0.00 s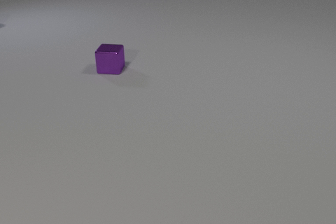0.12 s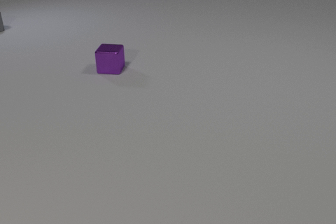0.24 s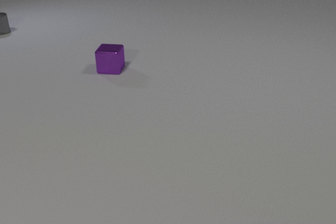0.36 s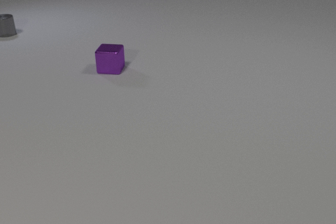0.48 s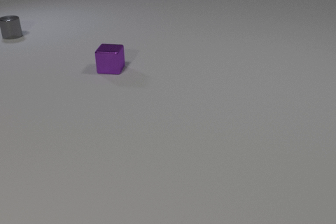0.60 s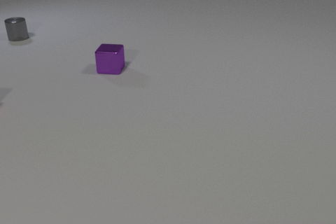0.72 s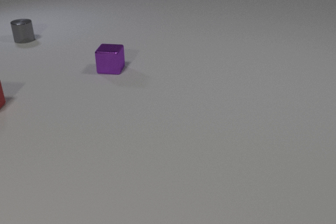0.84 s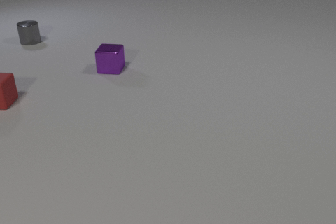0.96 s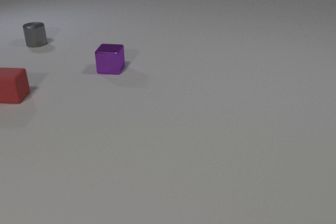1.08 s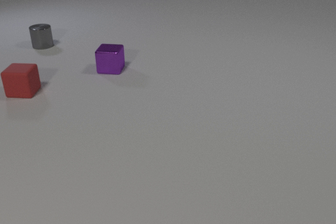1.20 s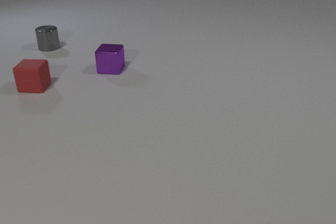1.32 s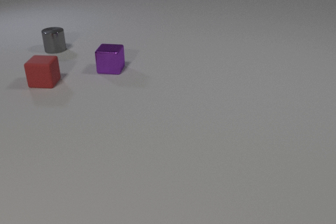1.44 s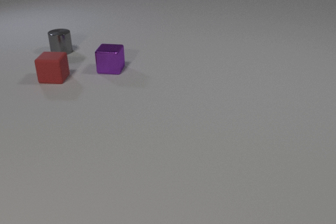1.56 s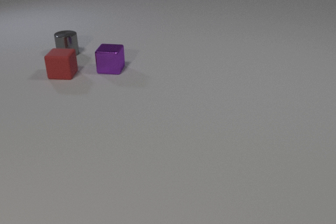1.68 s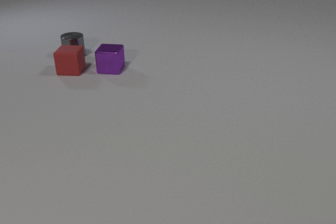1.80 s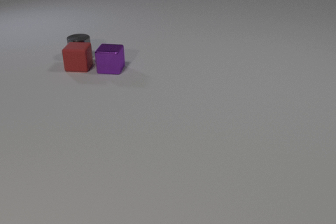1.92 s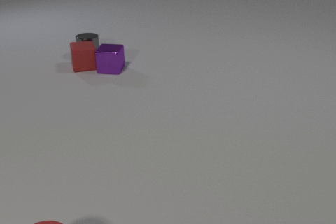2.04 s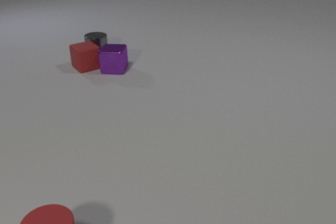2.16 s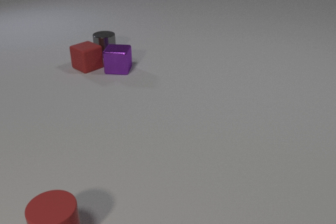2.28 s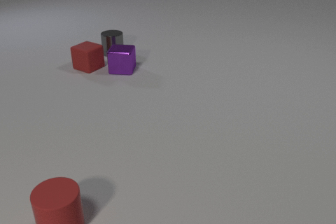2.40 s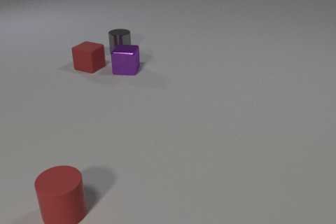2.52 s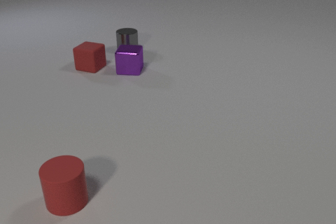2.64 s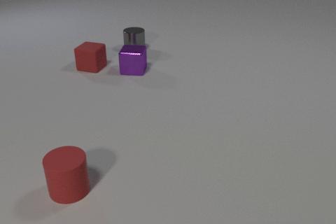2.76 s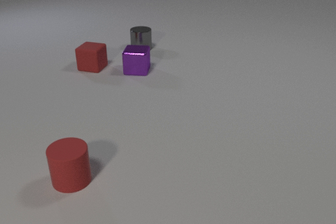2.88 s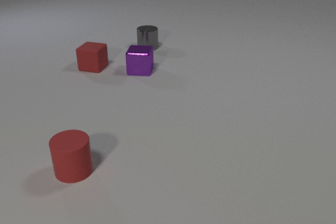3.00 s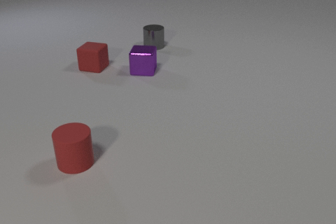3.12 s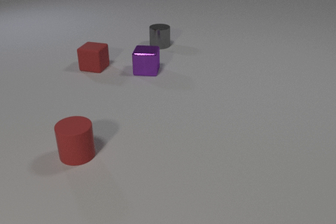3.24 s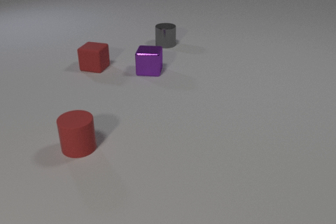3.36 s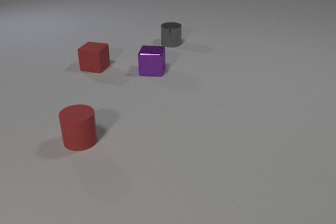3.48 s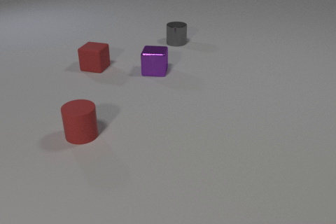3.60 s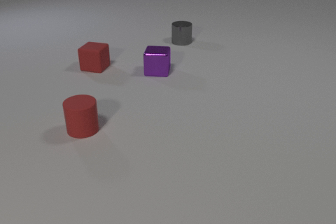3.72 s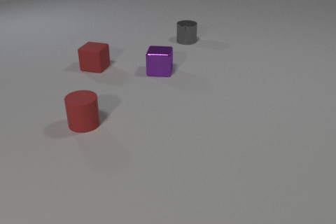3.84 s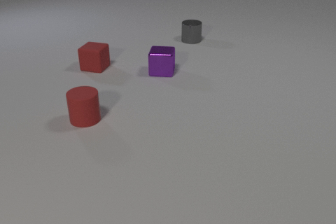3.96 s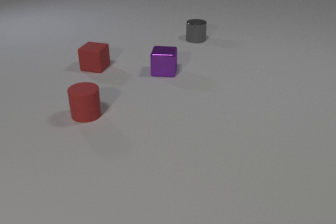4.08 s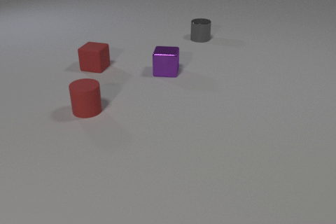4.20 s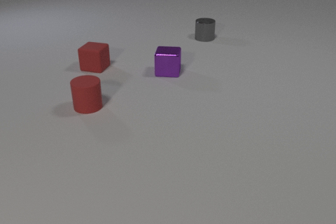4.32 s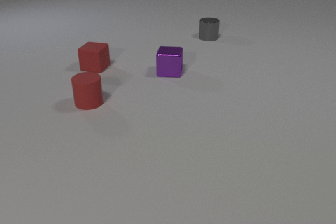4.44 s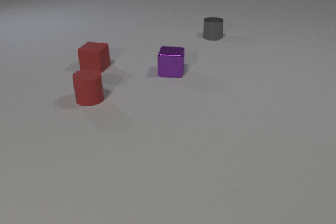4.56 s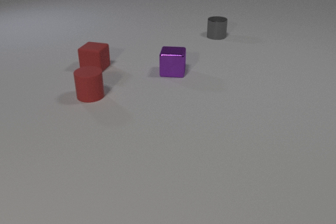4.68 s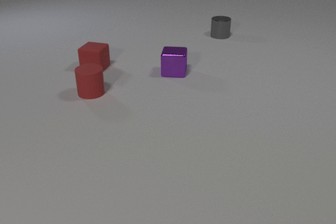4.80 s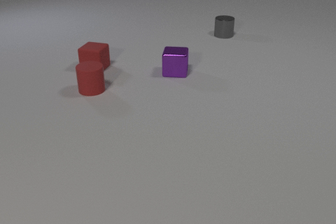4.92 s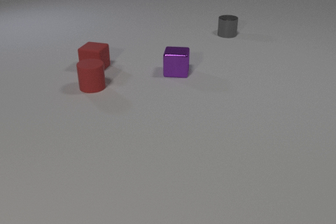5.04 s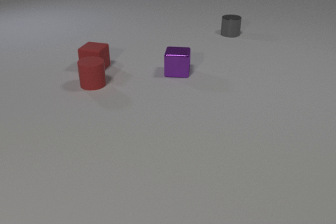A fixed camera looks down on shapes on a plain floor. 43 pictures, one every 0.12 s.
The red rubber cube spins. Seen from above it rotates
counterclockwise.
The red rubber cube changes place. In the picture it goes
to the right.
0.00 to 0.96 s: The red rubber cube comes in at the left edge, slides to the right and away from the camera. The gray metal cylinder comes in at the left edge, slides toward the camera and to the right.
0.96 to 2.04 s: The red rubber cube slides to the right and away from the camera, spins counterclockwise seen from above by about 45 degrees, its near face sliding to the right. The gray metal cylinder slides to the right and toward the camera. The red rubber cylinder comes in at the bottom edge, slides away from the camera. The red rubber cube and the gray metal cylinder collide. The red rubber cube and the purple metal cube collide.
2.04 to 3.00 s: The red rubber cube slides to the right, spins so that its near face slides to the right, counterclockwise seen from above. The gray metal cylinder slides to the right. The purple metal cube slides to the right. The red rubber cylinder slides away from the camera.
3.00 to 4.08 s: The gray metal cylinder slides to the right and away from the camera. The purple metal cube slides to the right. The red rubber cylinder slides away from the camera.
4.08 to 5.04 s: The gray metal cylinder slides to the right and away from the camera. The purple metal cube slides to the right. The red rubber cylinder slides away from the camera.
How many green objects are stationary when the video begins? 0.
How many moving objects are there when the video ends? 3.
What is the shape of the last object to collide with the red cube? cube.
